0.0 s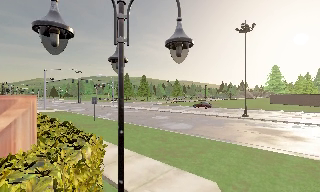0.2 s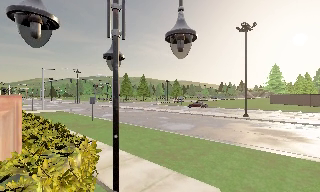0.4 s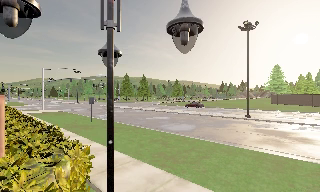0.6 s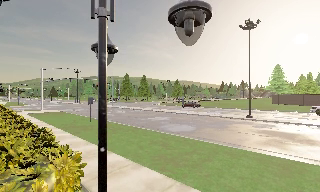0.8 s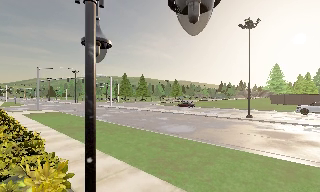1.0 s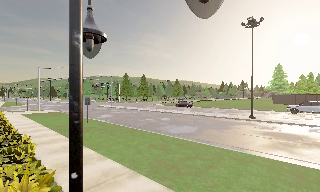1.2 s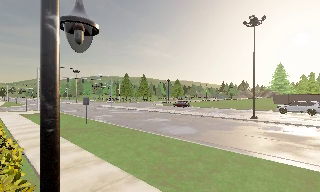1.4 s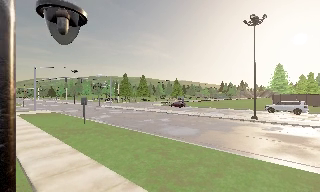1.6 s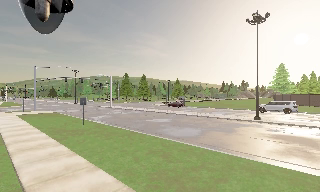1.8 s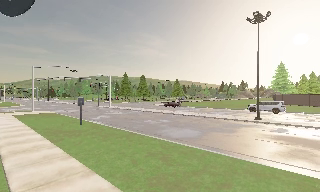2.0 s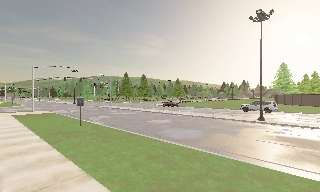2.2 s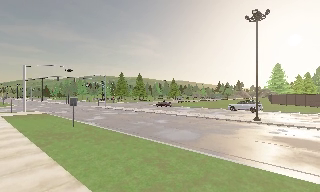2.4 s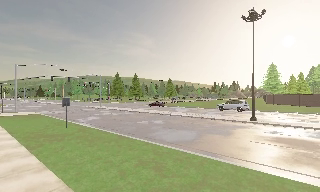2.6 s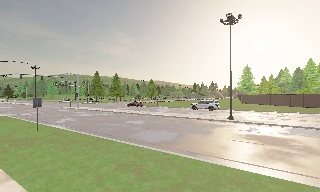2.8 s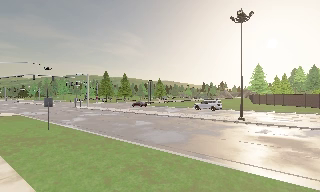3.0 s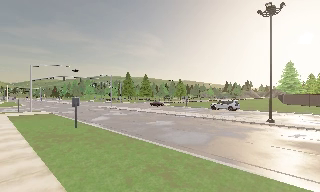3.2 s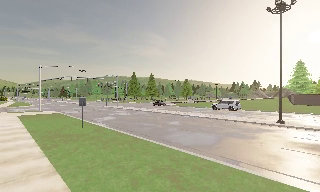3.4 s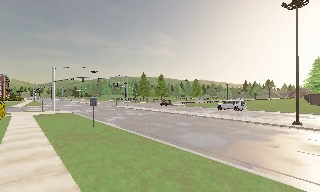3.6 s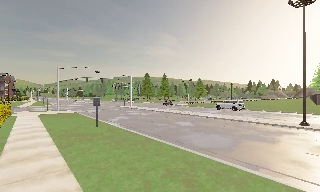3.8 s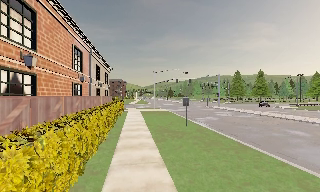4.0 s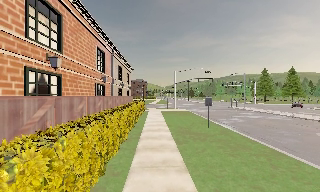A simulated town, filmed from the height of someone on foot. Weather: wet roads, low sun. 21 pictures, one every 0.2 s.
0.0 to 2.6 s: The camera travels forward, about 4 m, so what stands in front looms larger.
2.6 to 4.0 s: The scene slides to the right, as the camera pans about 55 degrees to its left. It travels forward, about 1.5 m.
The film runs forward here.
